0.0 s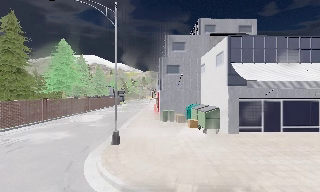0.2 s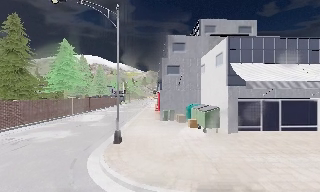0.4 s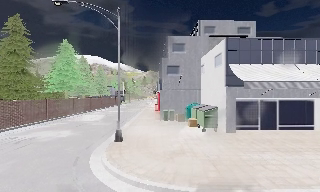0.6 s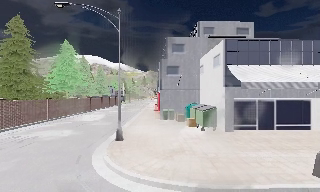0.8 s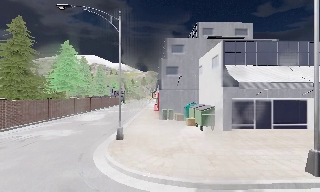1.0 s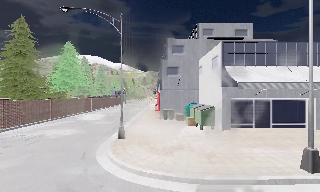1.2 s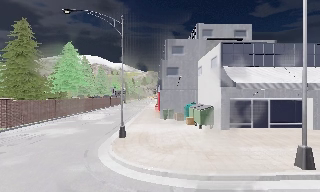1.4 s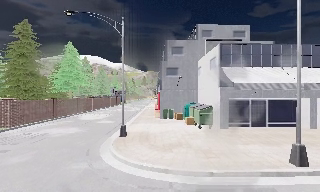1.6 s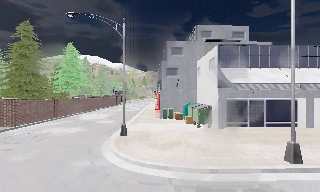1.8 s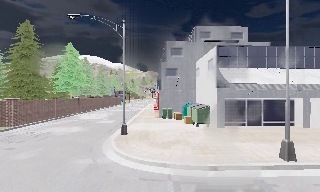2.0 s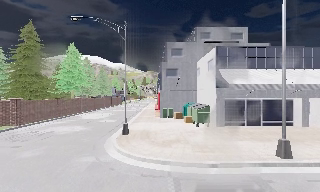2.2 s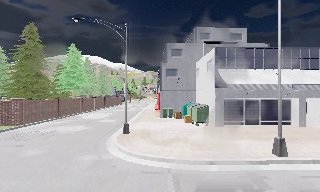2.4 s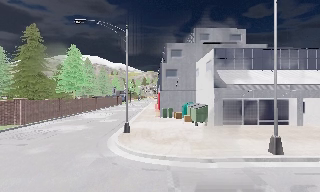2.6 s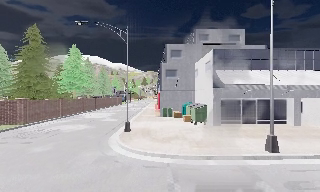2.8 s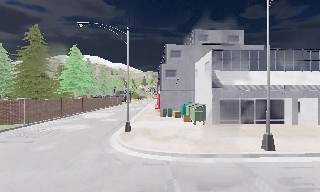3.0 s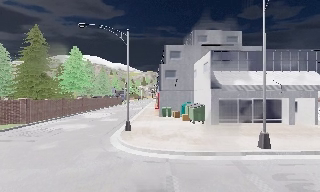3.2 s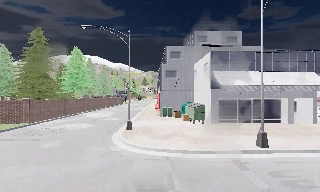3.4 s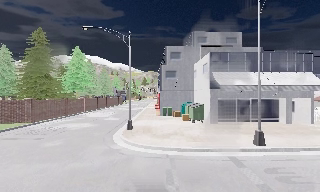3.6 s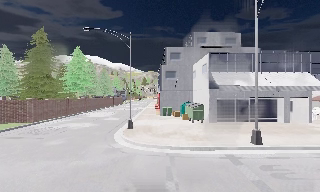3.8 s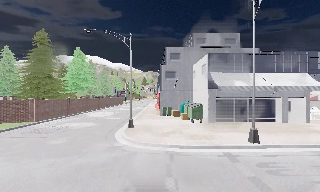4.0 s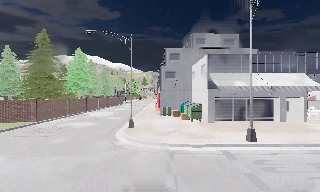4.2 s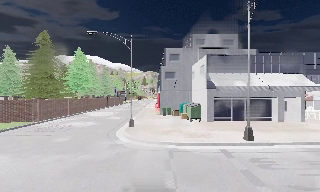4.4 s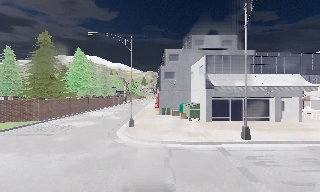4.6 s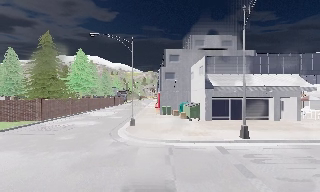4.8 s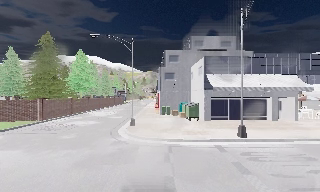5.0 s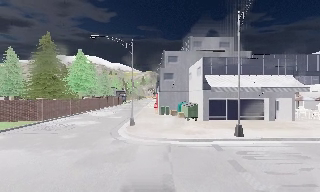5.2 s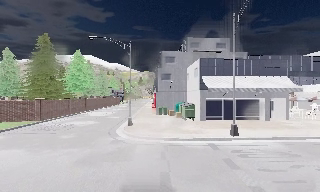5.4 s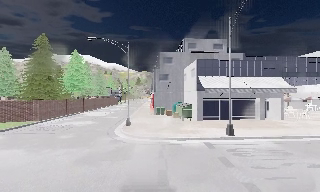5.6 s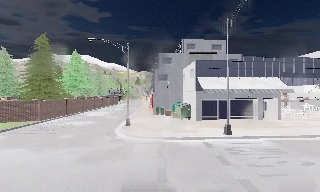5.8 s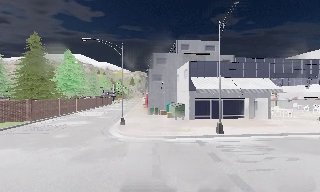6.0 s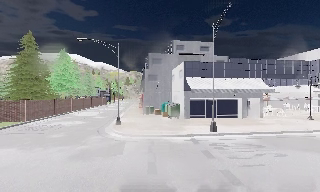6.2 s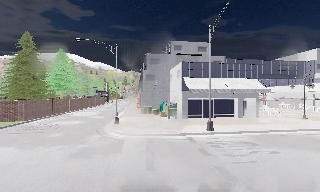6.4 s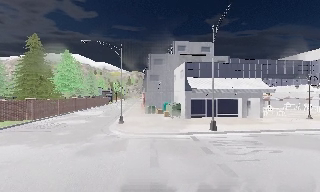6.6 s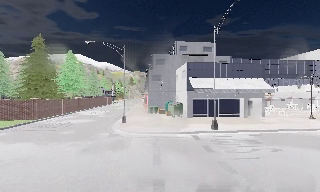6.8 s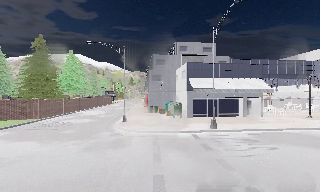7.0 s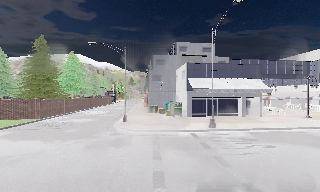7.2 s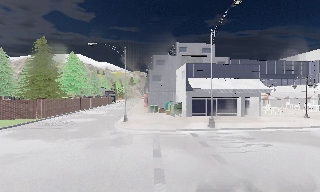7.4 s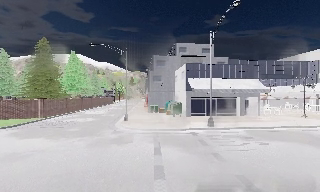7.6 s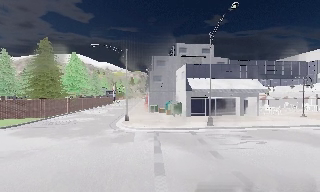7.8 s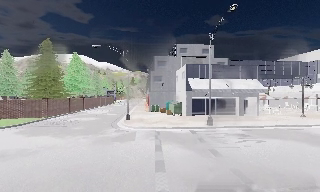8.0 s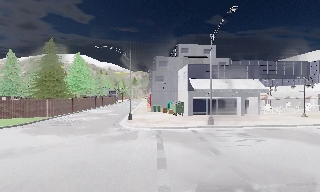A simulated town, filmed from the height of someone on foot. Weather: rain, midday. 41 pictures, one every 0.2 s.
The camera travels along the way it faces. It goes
backward.
0.0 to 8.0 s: The camera travels backward, about 9 m, so what stands in front gets smaller.
The film runs backward here.
